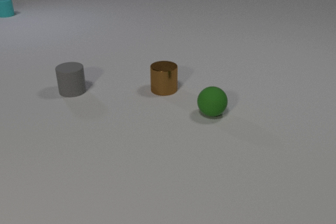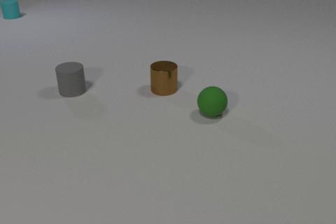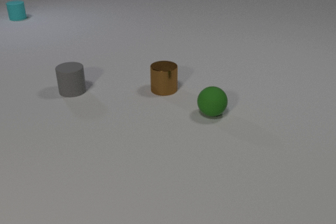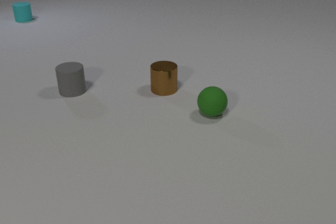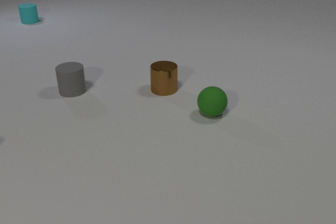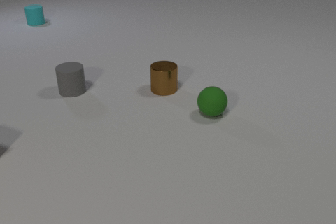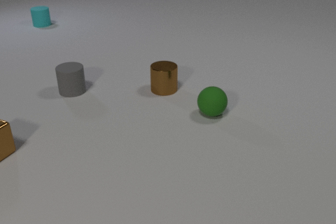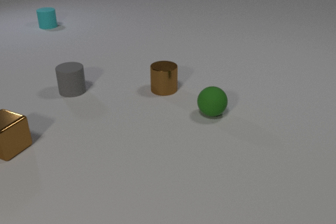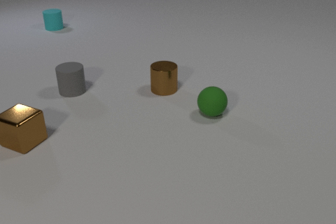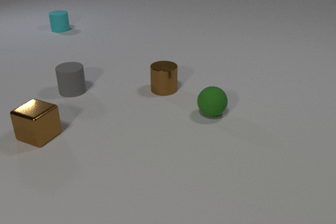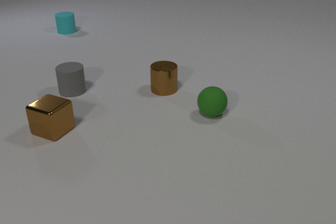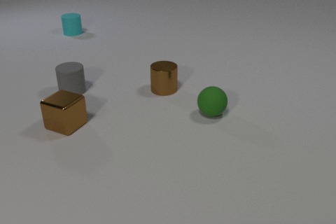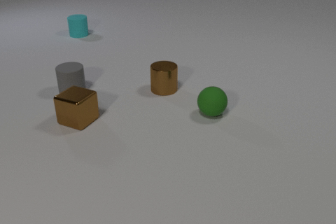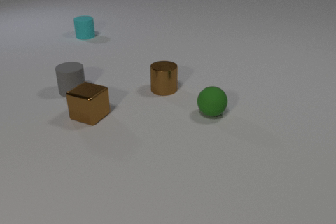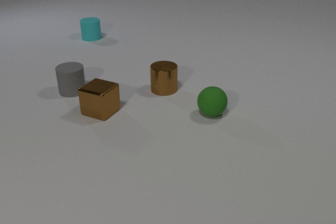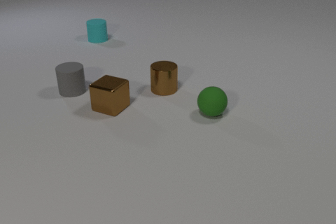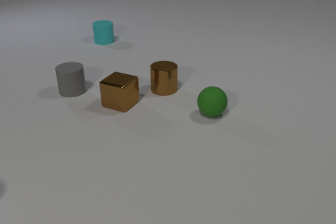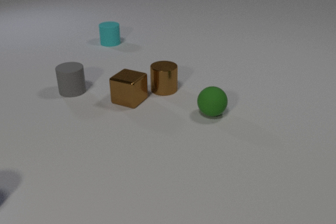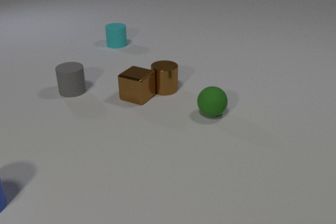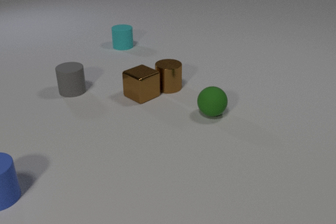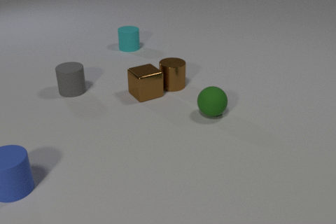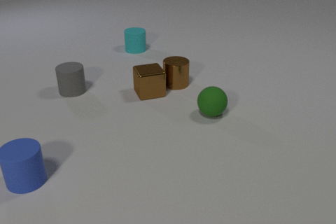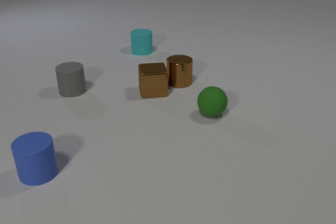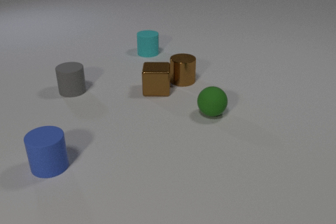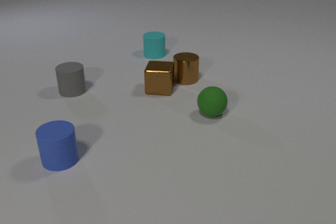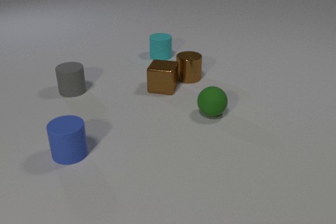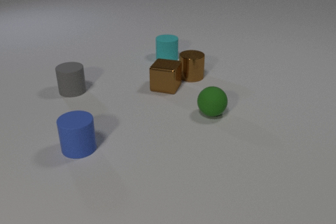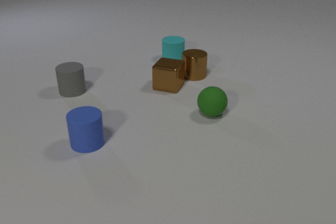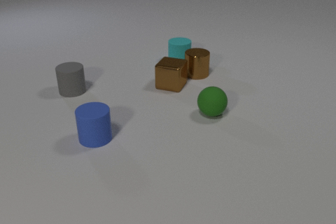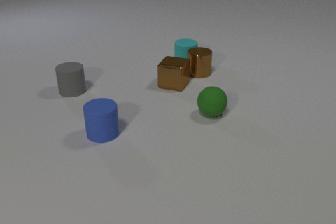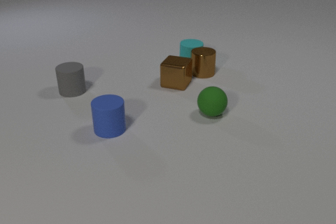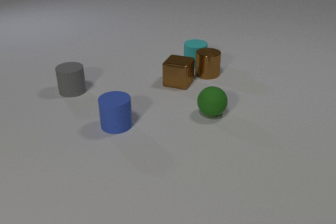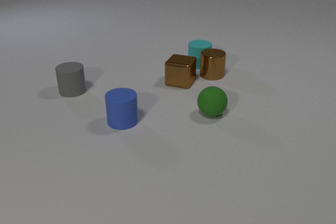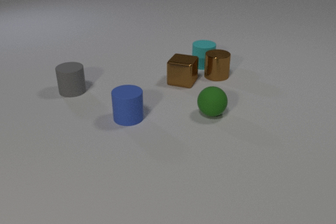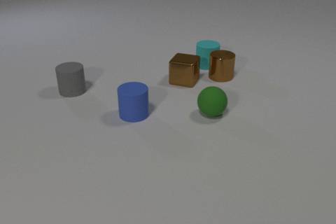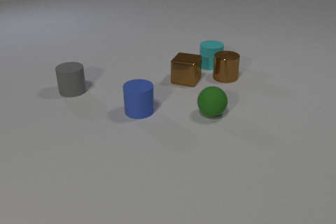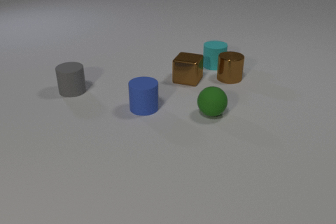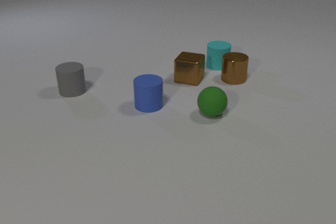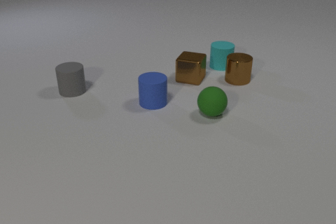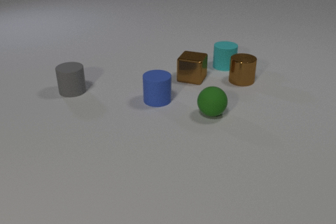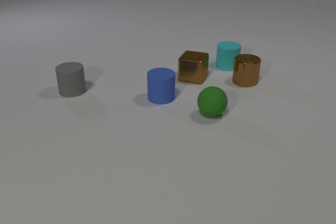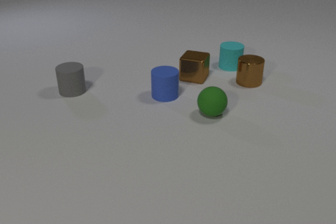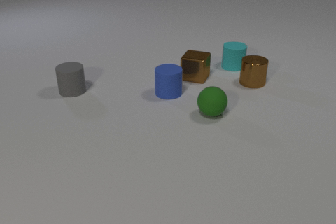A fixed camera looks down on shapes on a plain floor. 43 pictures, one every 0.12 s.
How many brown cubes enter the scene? 1.
Are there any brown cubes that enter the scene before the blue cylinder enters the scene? yes.
What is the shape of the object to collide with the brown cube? cylinder.
0.00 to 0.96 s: The brown metal cube comes in at the left edge, slides to the right. The cyan rubber cylinder slides toward the camera and to the right.
0.96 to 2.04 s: The brown metal cube slides to the right and away from the camera. The cyan rubber cylinder slides toward the camera and to the right.
2.04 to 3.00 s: The brown metal cube slides to the right and away from the camera, spins clockwise seen from above by about 75 degrees, its near face sliding to the left. The brown metal cylinder slides away from the camera and to the right. The cyan rubber cylinder slides to the right and toward the camera. The blue rubber cylinder comes in at the left edge, slides to the right and away from the camera. The brown metal cube and the brown metal cylinder collide.
3.00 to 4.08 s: The brown metal cube slides to the right and away from the camera. The brown metal cylinder slides to the right. The cyan rubber cylinder slides to the right and toward the camera. The blue rubber cylinder slides to the right and away from the camera. The brown metal cylinder and the cyan rubber cylinder collide.
4.08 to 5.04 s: The brown metal cube slides to the right and away from the camera. The brown metal cylinder slides to the right. The cyan rubber cylinder slides to the right. The blue rubber cylinder slides away from the camera and to the right.
